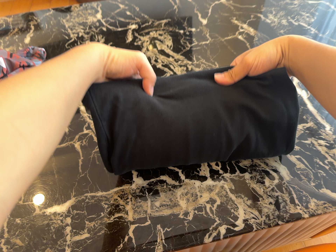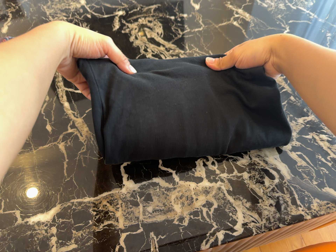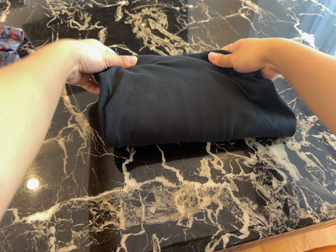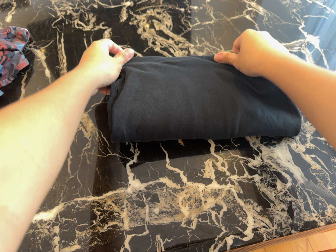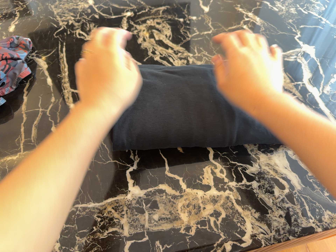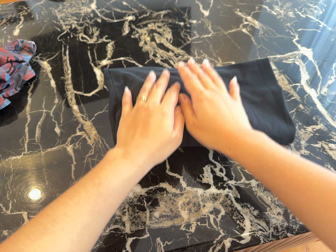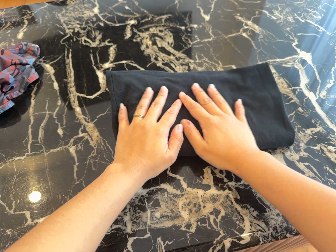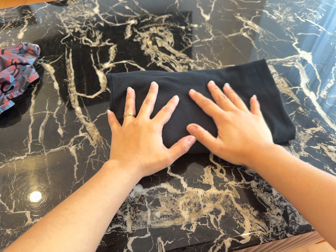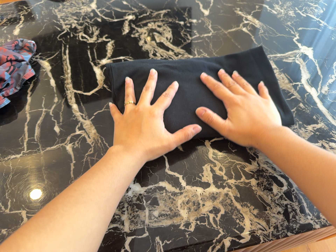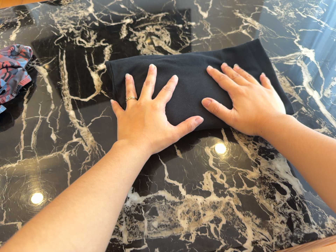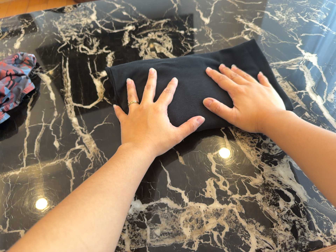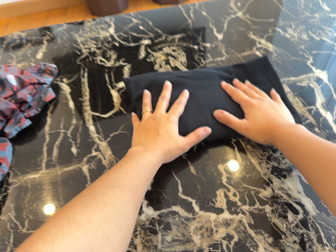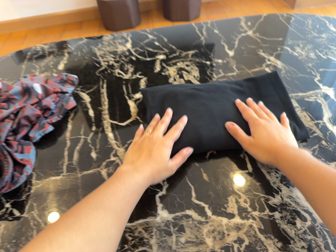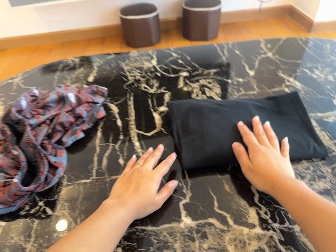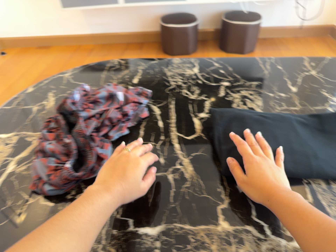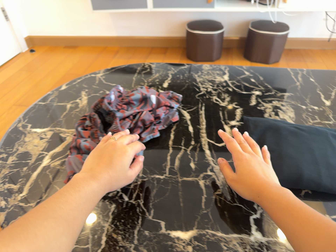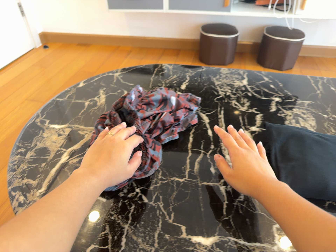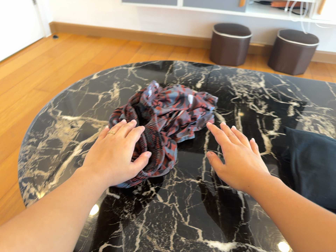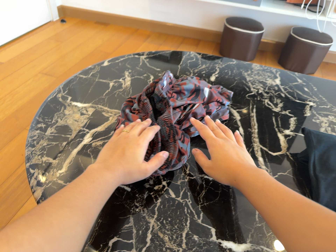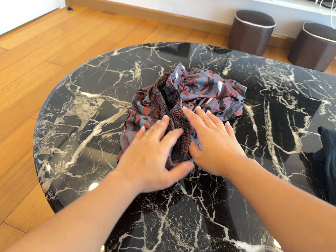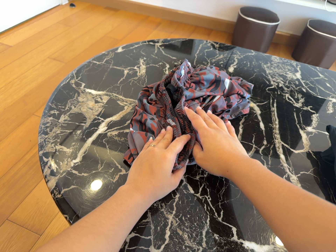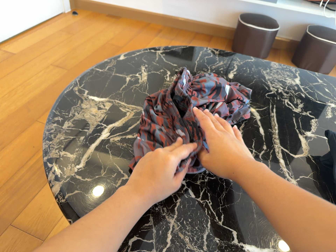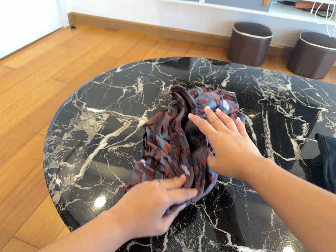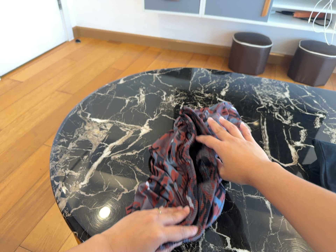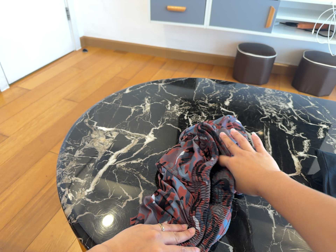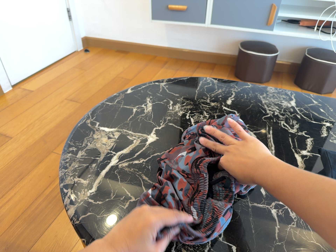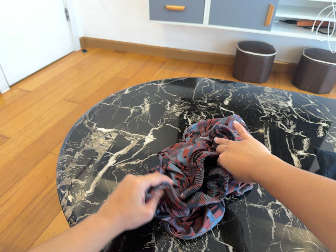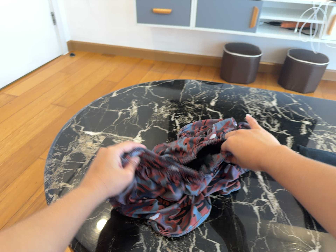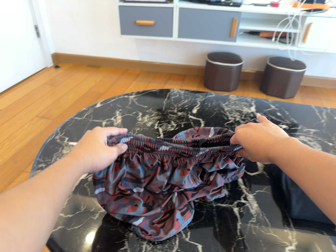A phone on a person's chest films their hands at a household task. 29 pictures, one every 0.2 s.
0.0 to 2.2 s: The camera shifts only a little, or ends up much as it began.
2.2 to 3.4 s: The camera swings to its left by about 15 degrees, and the scene slides to the right. It travels to its left, about 20 cm, so close, fixed things drift to the right. Its aim tips toward the top of its view by about 10 degrees, and the scene shifts downward. It rolls about its line of sight by about 20 degrees, and the scene rotates clockwise.
3.4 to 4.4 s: The camera shifts only a little, or ends up much as it began.
4.4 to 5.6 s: The camera travels backward, about 7 cm, so what stands in front gets smaller.
The film runs forward here.
